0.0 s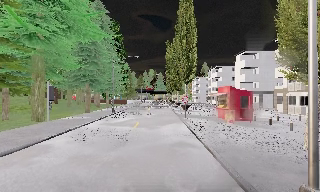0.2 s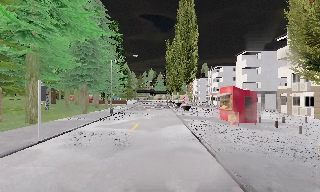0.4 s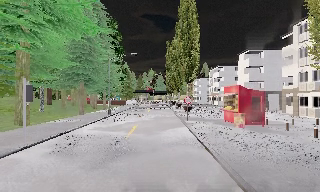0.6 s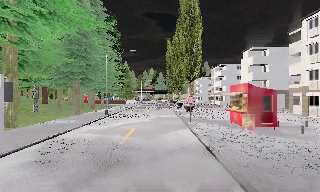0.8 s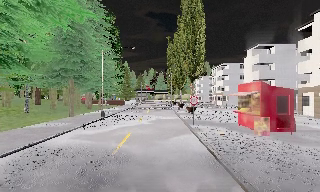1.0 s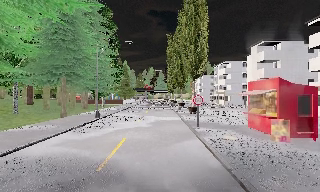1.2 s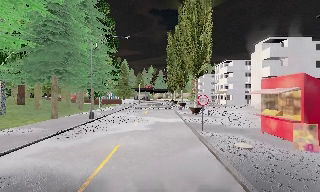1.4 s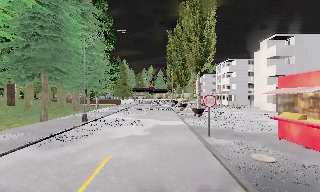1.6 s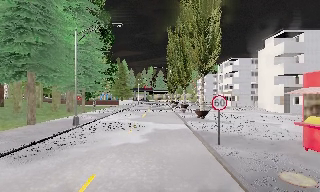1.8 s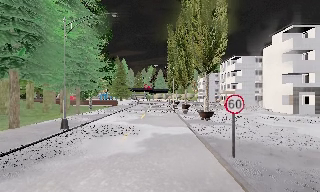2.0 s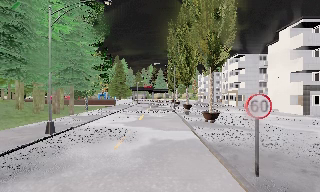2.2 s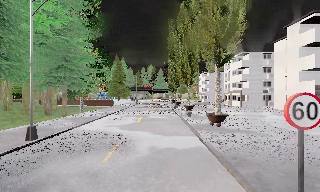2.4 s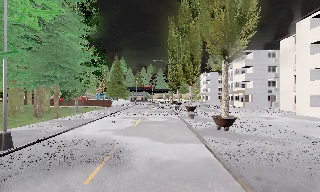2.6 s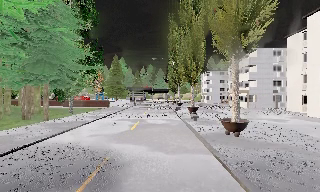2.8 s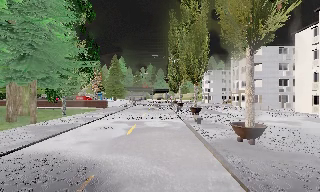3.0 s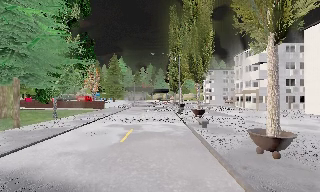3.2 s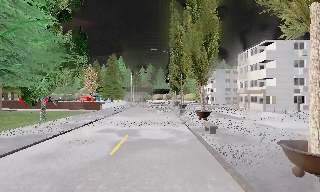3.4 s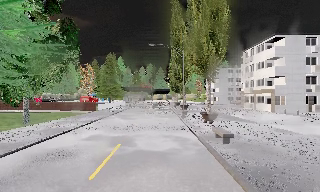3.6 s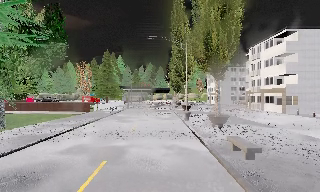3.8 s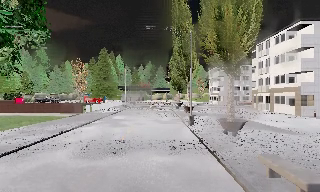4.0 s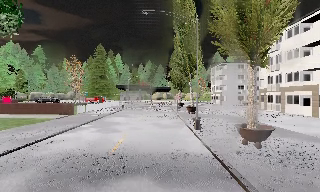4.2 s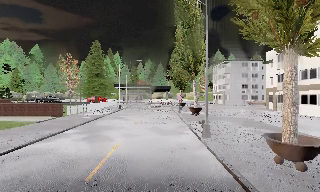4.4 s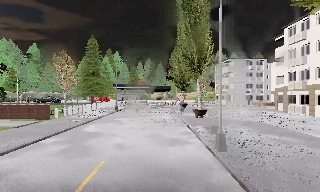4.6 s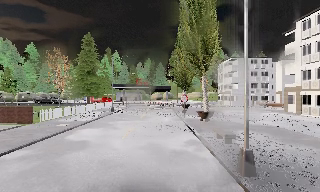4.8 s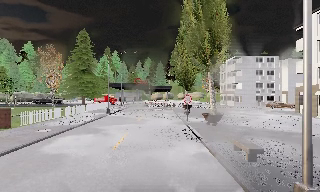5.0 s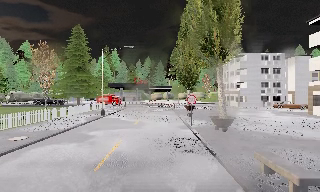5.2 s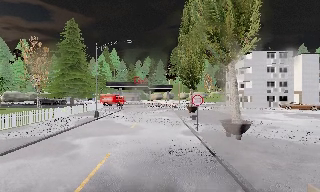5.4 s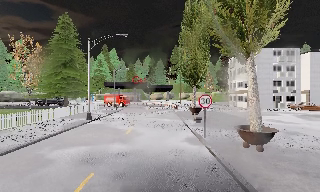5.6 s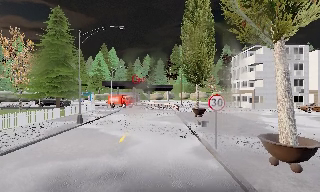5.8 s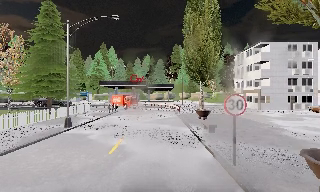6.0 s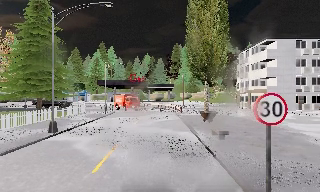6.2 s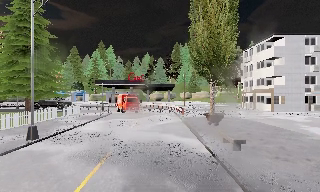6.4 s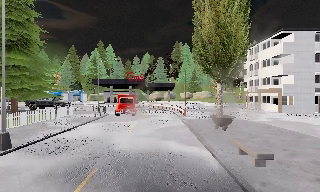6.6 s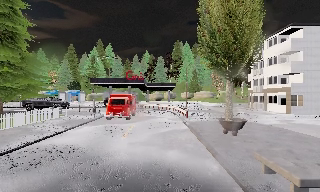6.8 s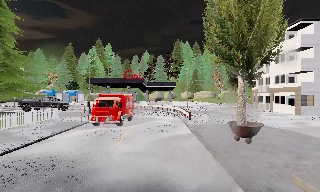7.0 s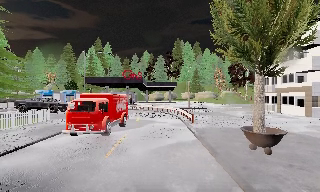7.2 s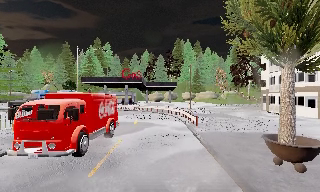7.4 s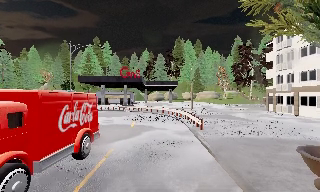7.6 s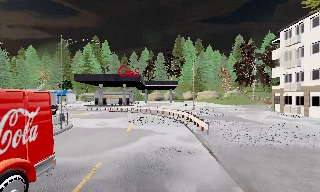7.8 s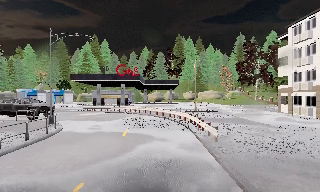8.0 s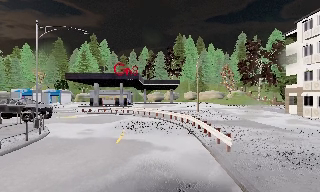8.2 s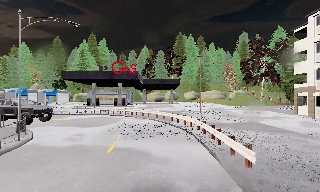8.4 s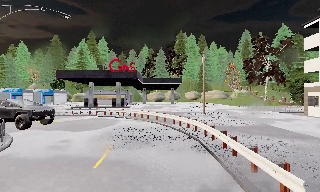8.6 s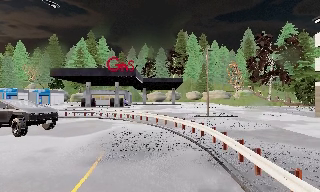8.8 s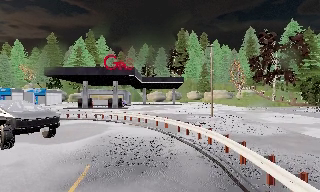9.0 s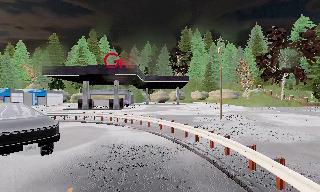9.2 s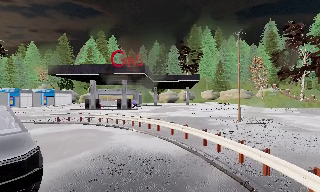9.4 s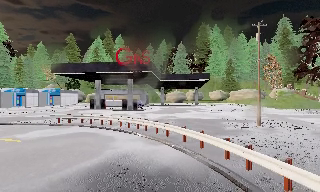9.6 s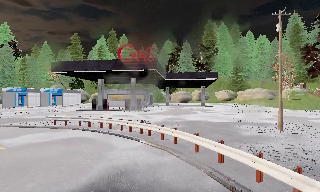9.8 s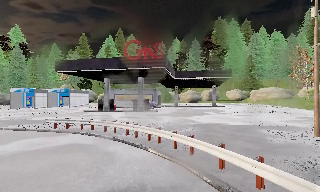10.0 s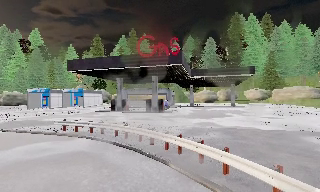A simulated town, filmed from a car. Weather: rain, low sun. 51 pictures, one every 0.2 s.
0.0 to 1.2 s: The camera travels forward, about 7 m, so what stands in front looms larger. It gains speed.
1.2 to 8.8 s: The camera travels forward, about 60 m, so what stands in front looms larger.
8.8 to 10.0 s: The camera pans to its left, which is counterclockwise from overhead, by about 15 degrees. It travels forward, about 8 m, so what stands in front looms larger.
The film runs forward here.
